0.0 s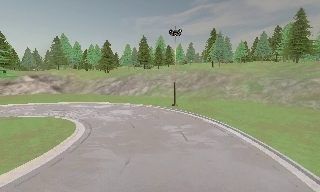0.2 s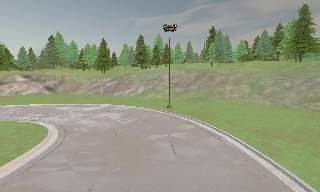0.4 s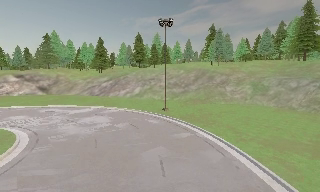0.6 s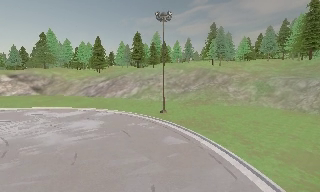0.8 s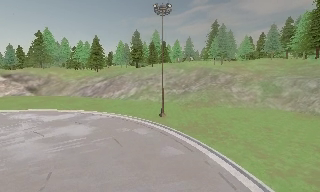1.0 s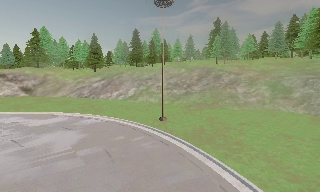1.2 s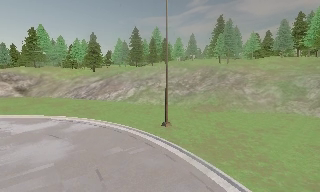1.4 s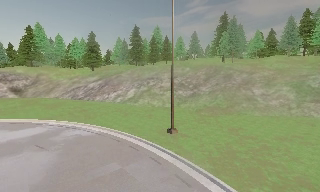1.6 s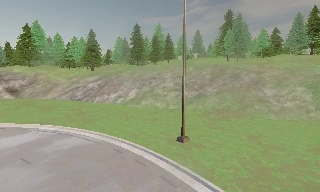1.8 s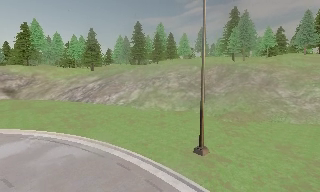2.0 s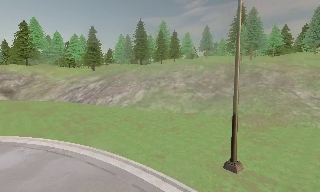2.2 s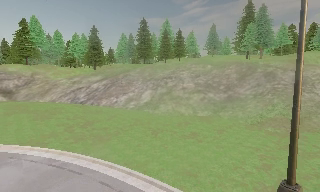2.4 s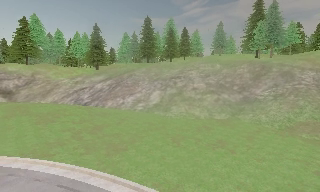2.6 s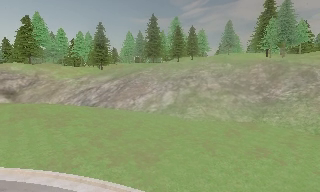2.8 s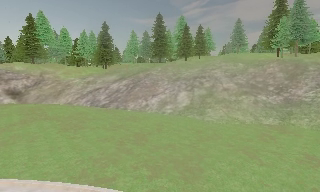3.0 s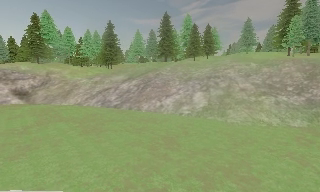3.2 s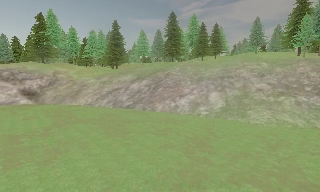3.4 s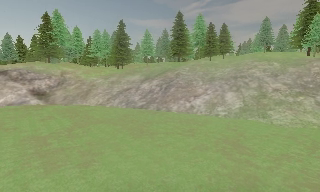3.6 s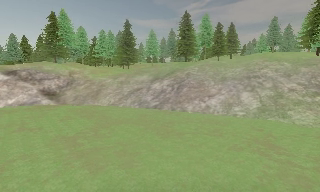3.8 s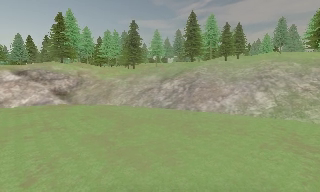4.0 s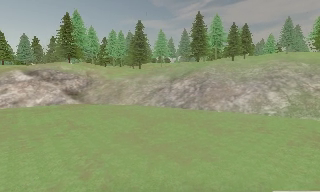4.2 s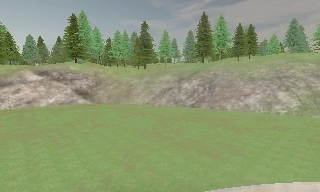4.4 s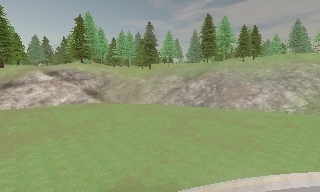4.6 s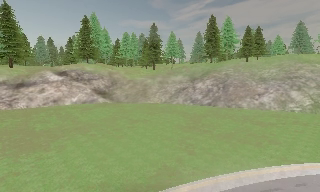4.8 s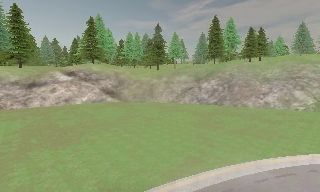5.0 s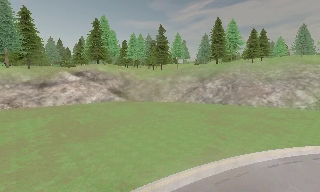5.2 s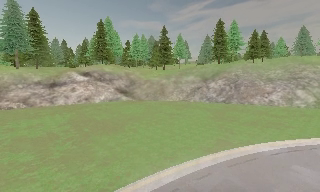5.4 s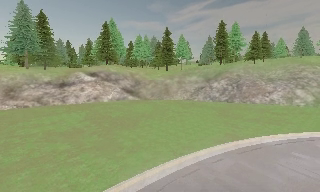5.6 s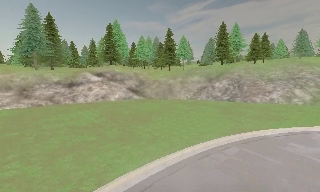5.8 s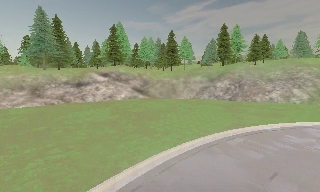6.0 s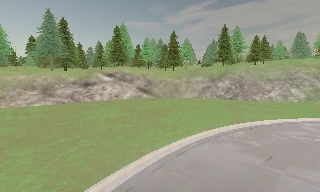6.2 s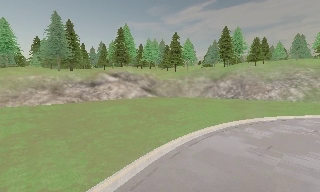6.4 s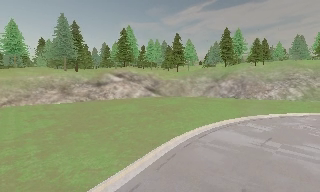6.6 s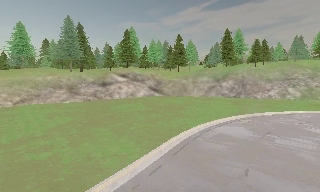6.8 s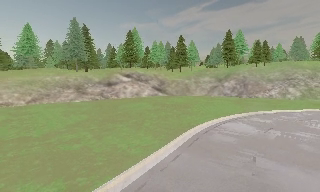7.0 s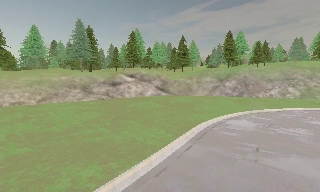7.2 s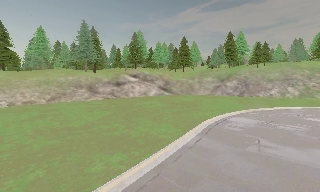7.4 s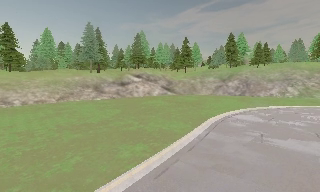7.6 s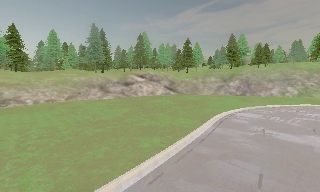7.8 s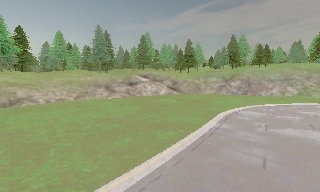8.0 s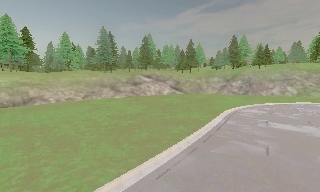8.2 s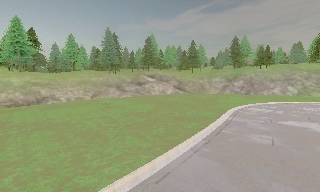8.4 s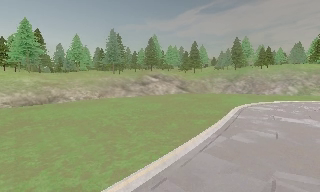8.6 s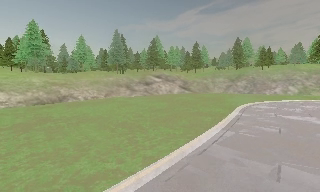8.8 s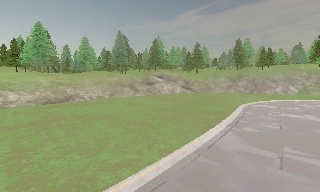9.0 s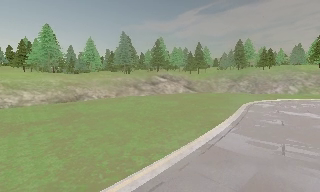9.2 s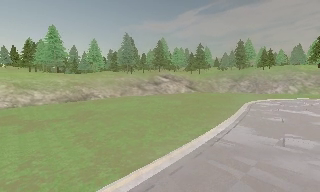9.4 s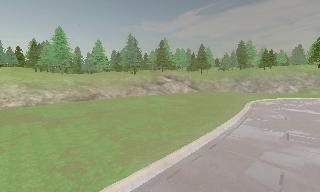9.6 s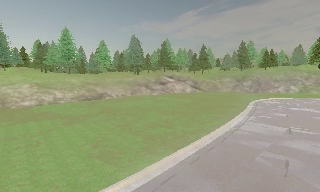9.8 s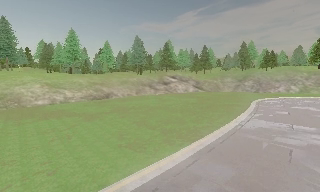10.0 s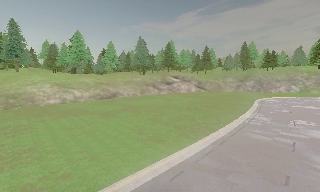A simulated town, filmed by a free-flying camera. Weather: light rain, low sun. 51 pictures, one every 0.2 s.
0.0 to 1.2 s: The camera travels forward, about 12 m, so what stands in front looms larger.
1.2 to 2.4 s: The camera travels forward and to its left, about 11 m, so what stands in front looms larger.
2.4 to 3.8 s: The camera travels to its left, about 14 m, so close, fixed things drift to the right.
3.8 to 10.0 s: The camera travels backward and to its left, about 50 m, so what stands in front gets smaller.
The film runs forward here.
